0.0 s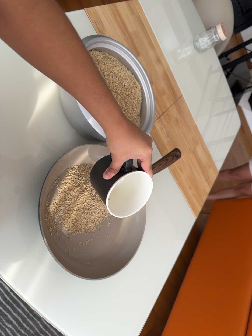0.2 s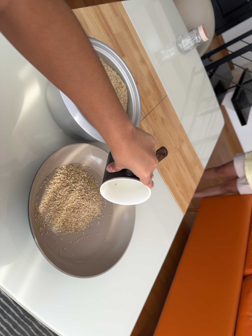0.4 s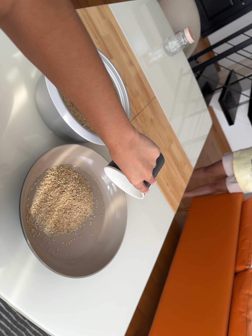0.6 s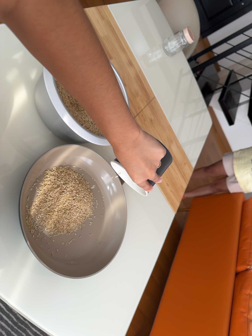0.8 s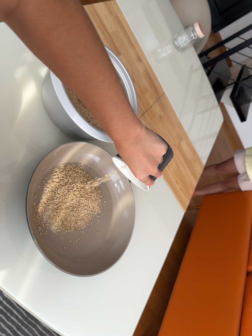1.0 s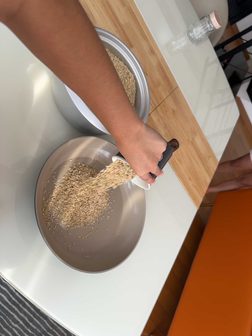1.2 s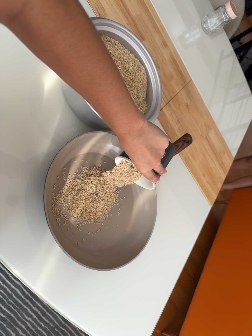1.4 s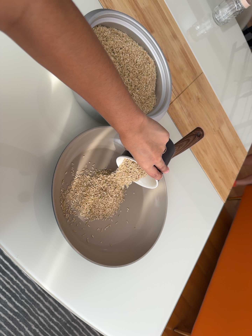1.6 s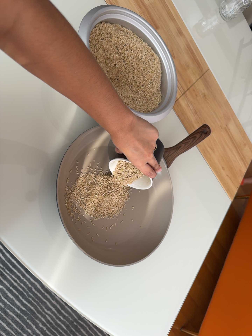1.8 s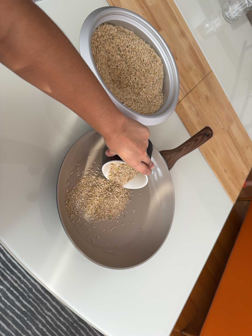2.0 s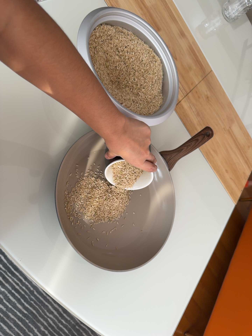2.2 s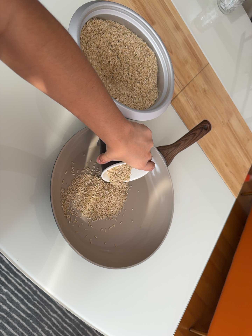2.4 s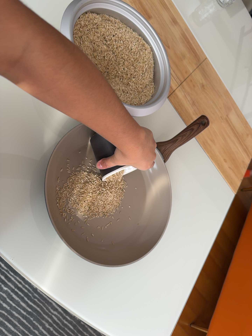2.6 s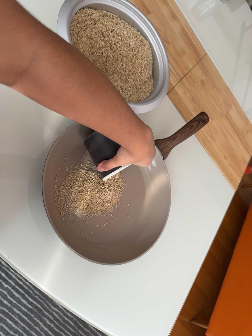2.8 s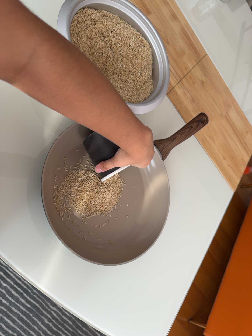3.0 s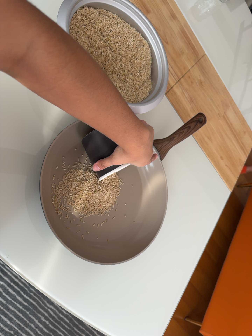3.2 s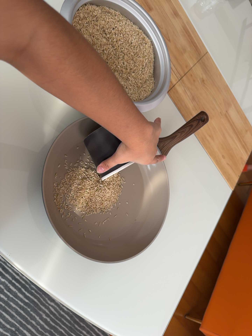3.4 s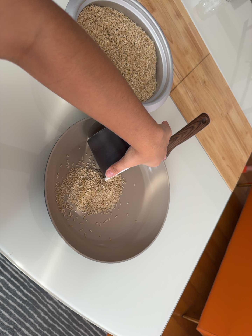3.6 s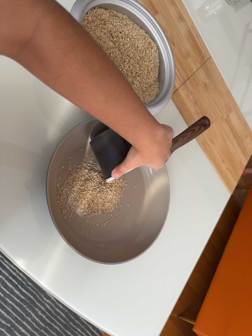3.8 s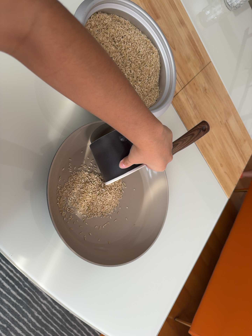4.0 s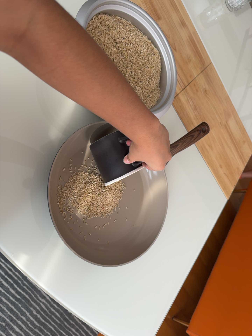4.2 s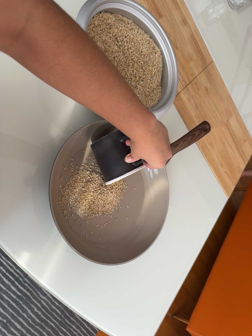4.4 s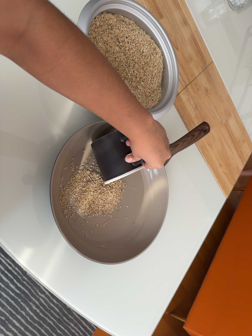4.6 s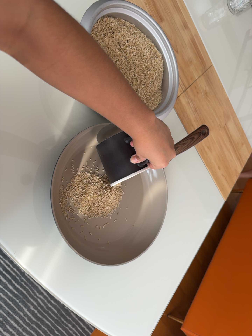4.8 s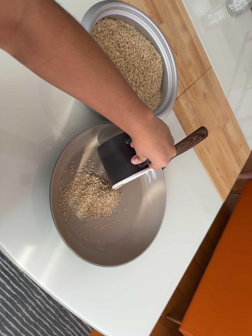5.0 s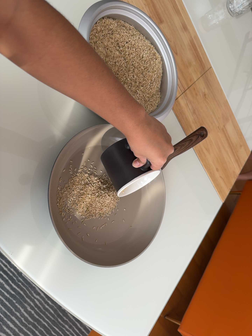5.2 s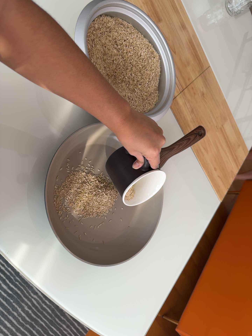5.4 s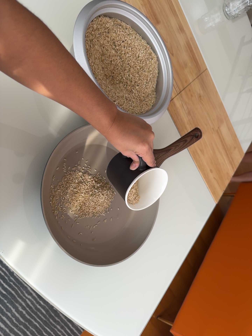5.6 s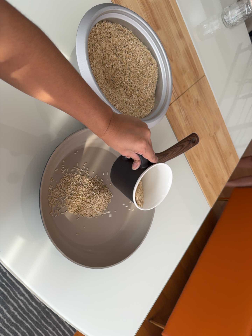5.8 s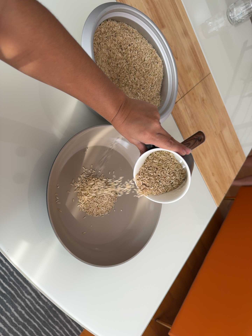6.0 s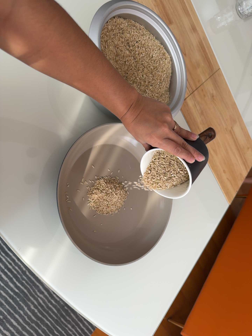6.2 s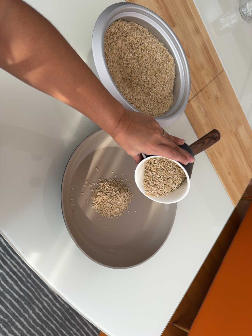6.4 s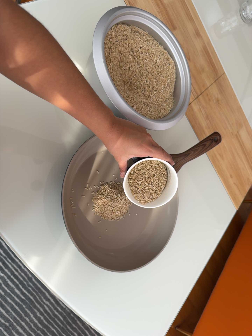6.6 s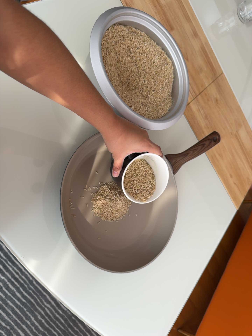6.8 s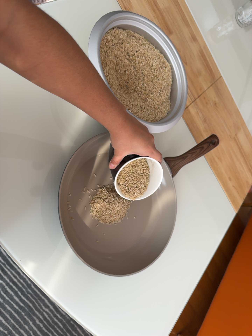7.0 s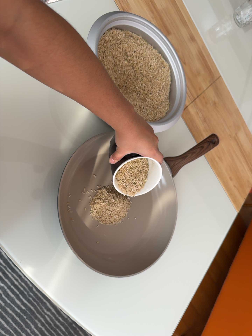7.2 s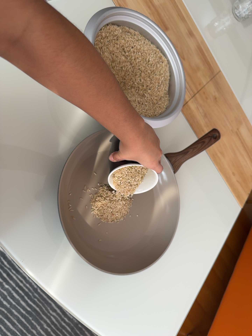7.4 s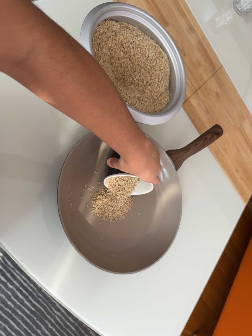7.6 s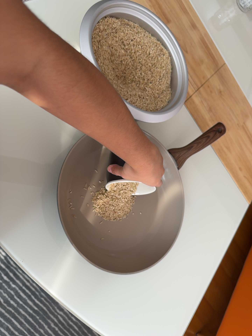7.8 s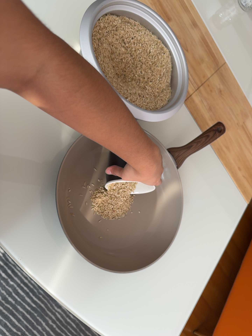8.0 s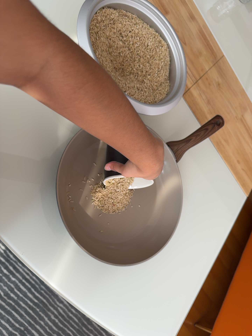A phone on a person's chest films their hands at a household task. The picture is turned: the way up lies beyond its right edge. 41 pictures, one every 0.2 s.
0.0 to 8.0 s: The scene slides to the right, as the camera pans about 10 degrees to its left. It travels forward, about 8 cm, so what stands in front looms larger.
The film runs backward here.
